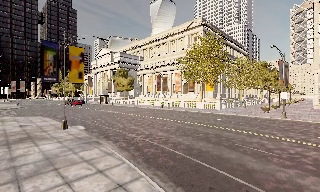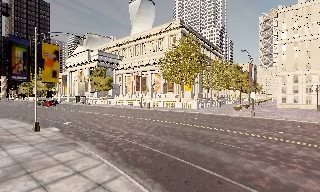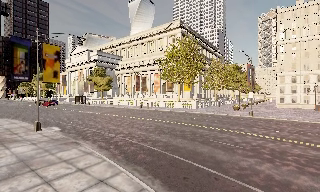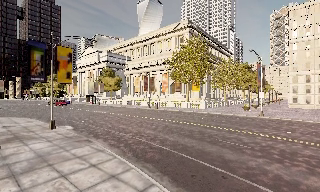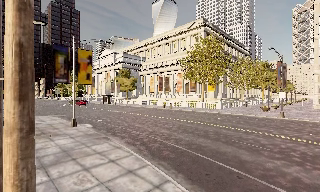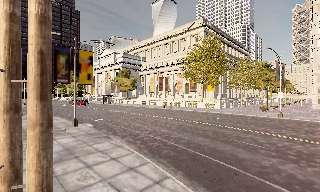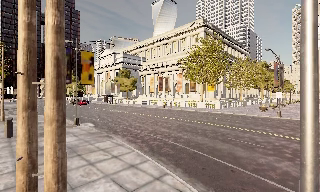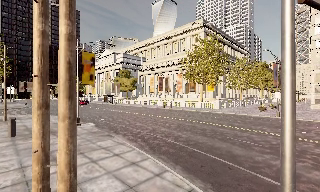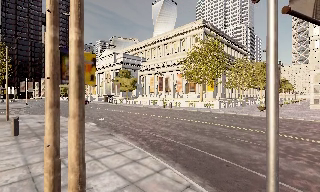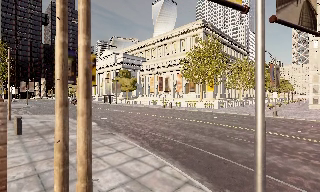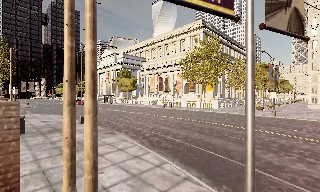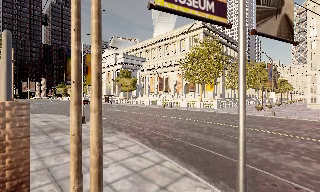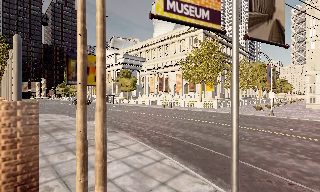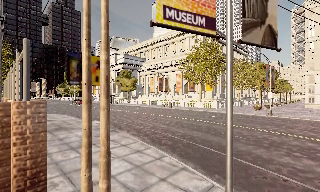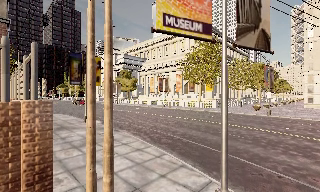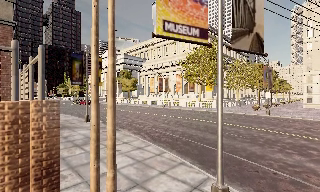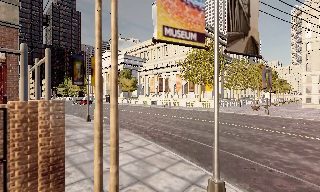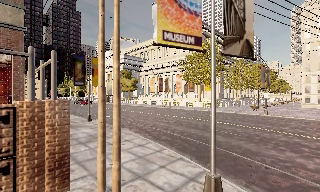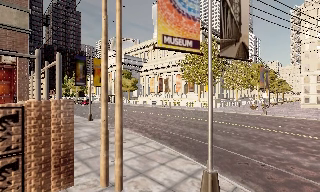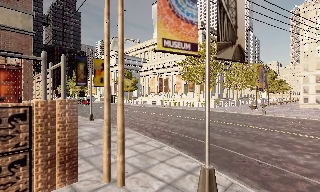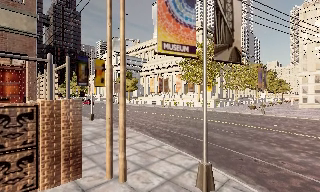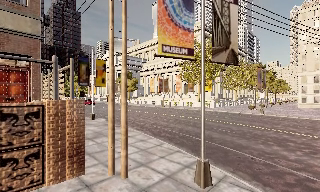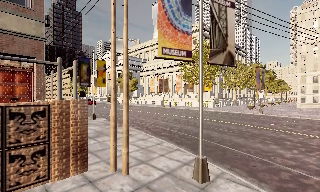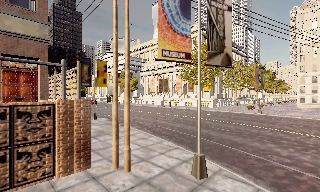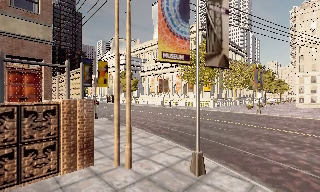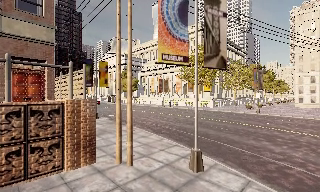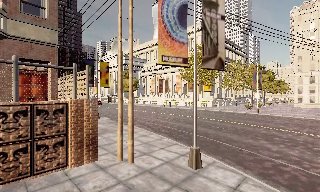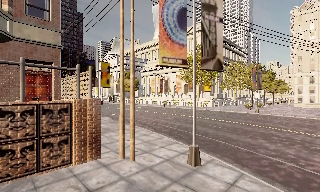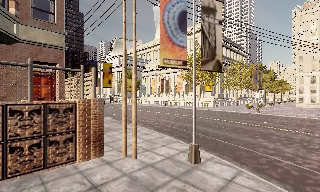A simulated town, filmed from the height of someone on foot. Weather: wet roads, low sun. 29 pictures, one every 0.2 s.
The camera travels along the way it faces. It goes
backward.
0.0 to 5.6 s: The camera travels backward, about 6 m, so what stands in front gets smaller.
The film runs backward here.
